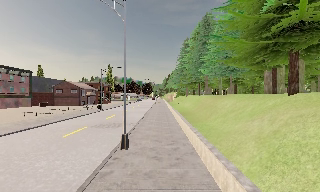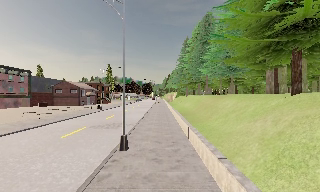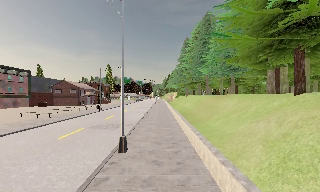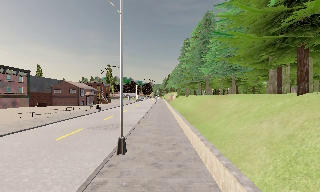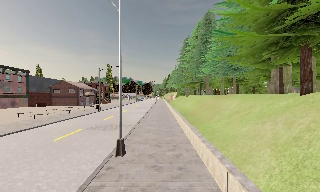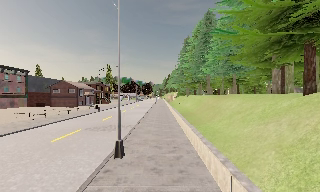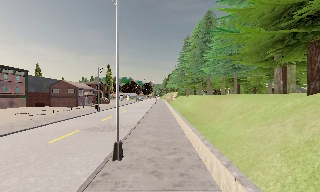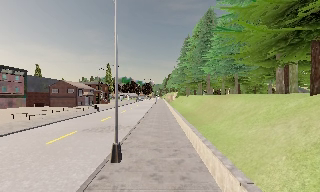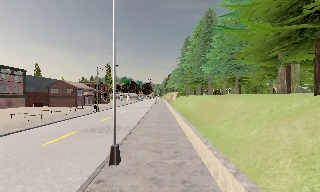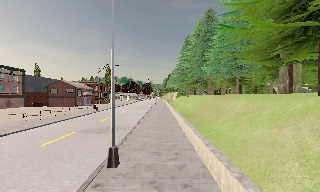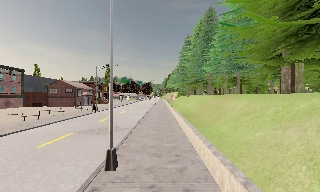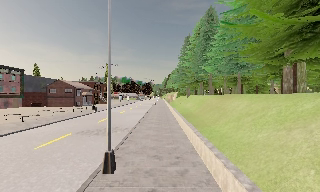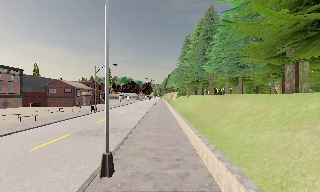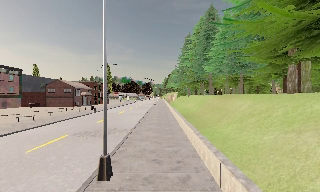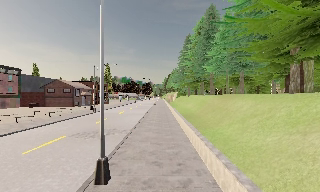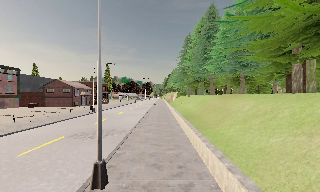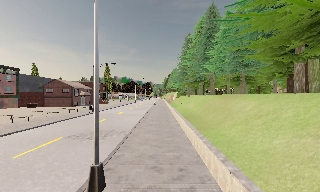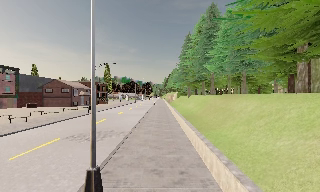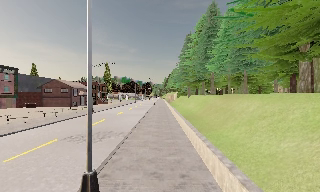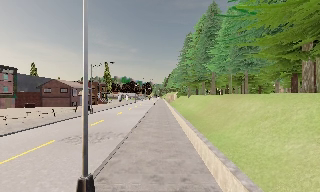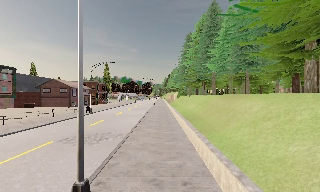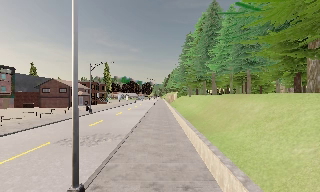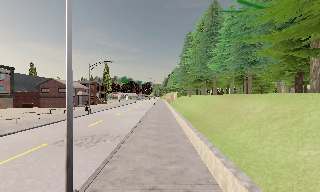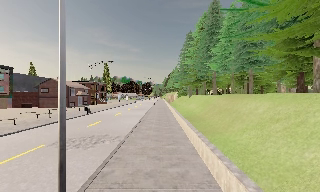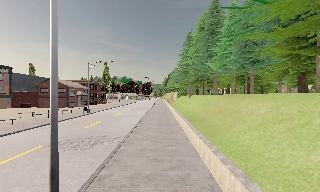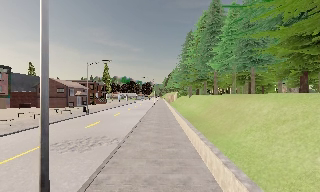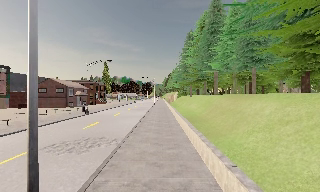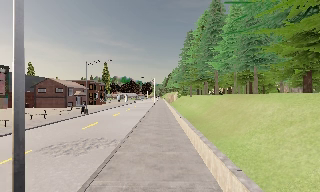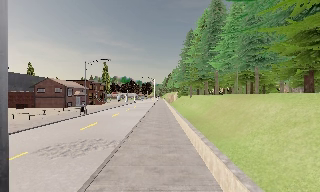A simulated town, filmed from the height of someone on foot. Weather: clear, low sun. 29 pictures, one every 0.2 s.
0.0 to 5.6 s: The camera travels forward, about 6 m, so what stands in front looms larger.
The film runs forward here.
